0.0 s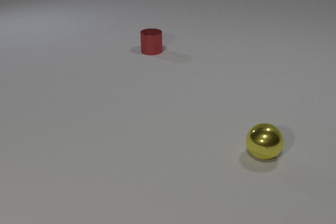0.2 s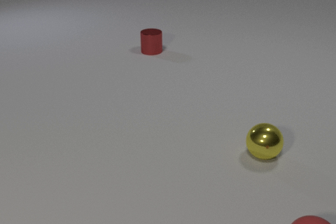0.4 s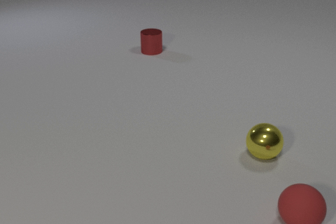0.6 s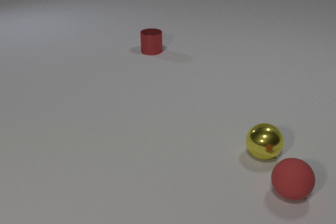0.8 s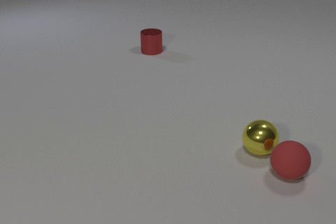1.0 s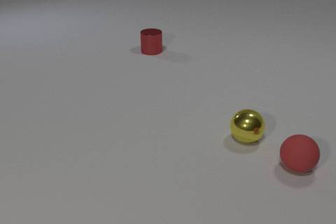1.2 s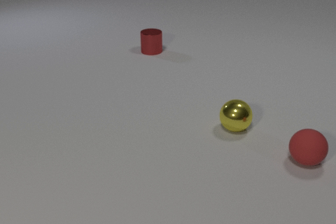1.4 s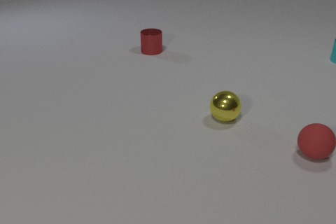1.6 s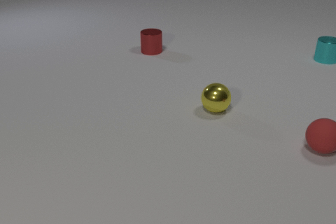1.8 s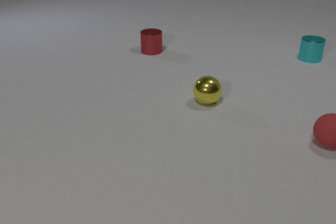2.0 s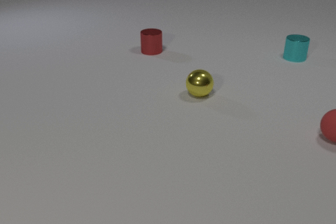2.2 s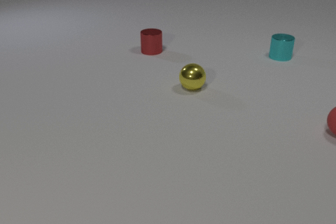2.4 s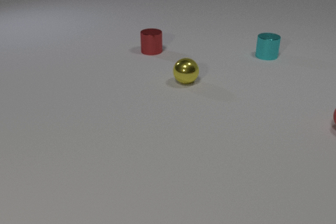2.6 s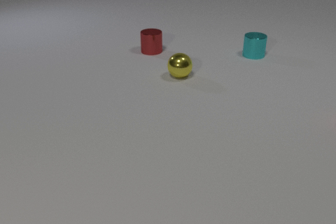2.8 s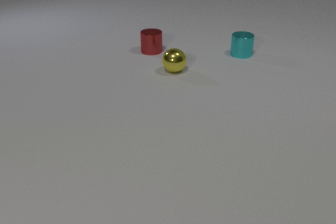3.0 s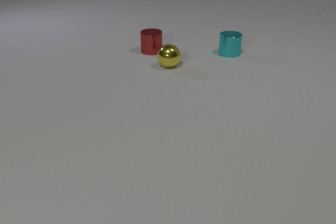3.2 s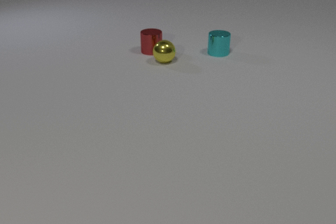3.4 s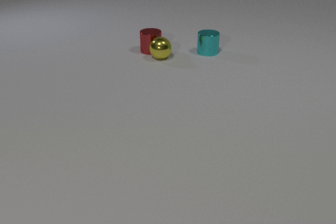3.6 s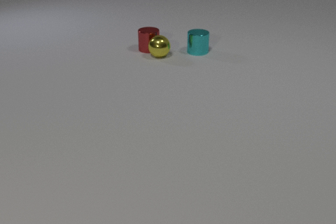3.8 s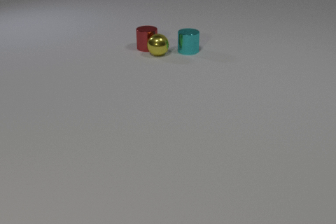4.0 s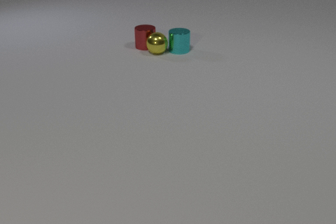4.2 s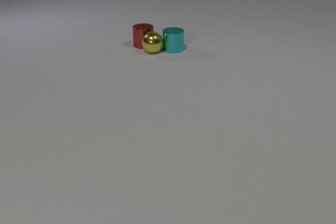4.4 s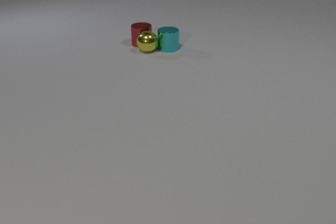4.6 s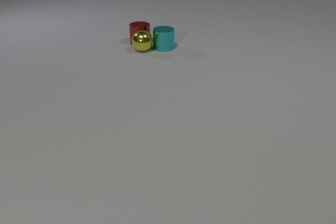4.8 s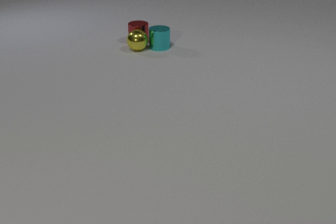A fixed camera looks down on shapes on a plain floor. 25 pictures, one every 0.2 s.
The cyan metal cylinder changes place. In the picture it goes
to the left.
The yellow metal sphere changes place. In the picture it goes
away from the camera.
0.0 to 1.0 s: The red rubber sphere comes in at the bottom edge, rolls away from the camera. The yellow metal sphere rolls away from the camera and to the left. The red rubber sphere and the yellow metal sphere collide.
1.0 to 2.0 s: The red rubber sphere rolls away from the camera and to the right. The yellow metal sphere rolls away from the camera and to the left. The cyan metal cylinder comes in at the right edge, slides to the left.
2.0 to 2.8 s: The red rubber sphere rolls away from the camera and to the right, leaves at the right edge. The yellow metal sphere rolls away from the camera and to the left. The cyan metal cylinder slides to the left.
2.8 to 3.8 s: The yellow metal sphere rolls away from the camera. The red metal cylinder slides away from the camera and to the left. The cyan metal cylinder slides to the left. The yellow metal sphere and the red metal cylinder collide.
3.8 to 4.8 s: The yellow metal sphere rolls to the left and away from the camera. The red metal cylinder slides away from the camera and to the left. The cyan metal cylinder slides to the left. The yellow metal sphere and the cyan metal cylinder collide.
How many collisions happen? 3.
What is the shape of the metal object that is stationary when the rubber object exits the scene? cylinder.
Are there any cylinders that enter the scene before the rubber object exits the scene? yes.
